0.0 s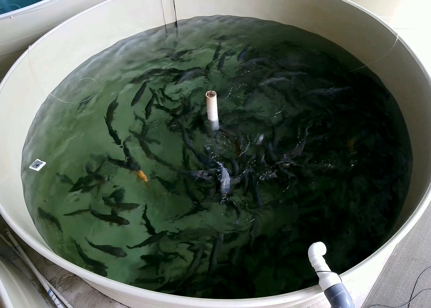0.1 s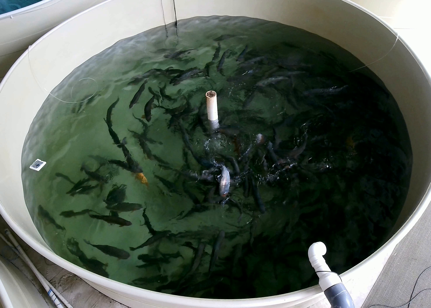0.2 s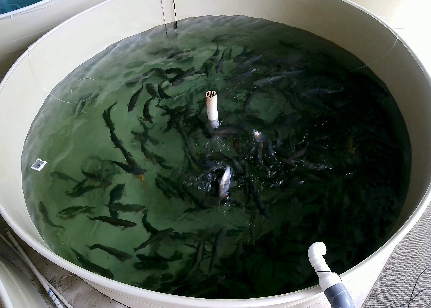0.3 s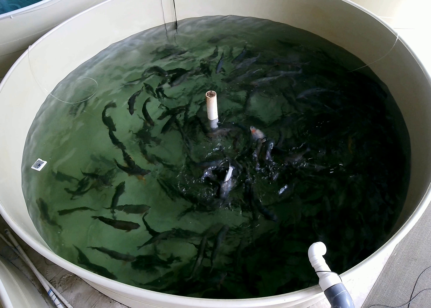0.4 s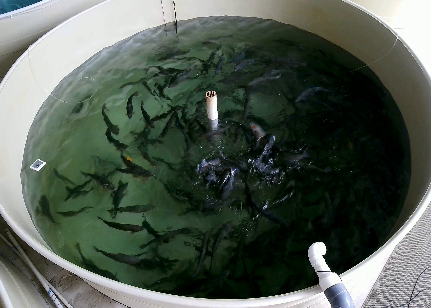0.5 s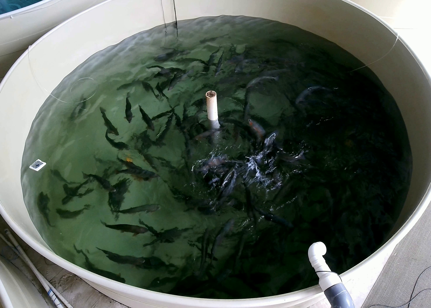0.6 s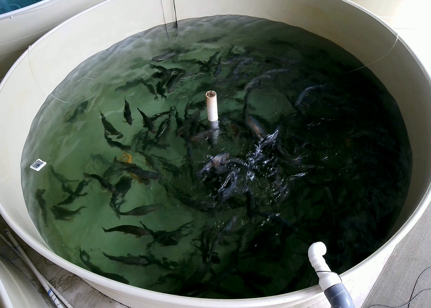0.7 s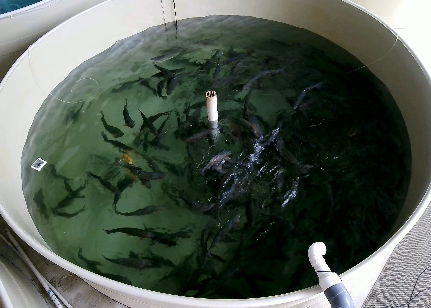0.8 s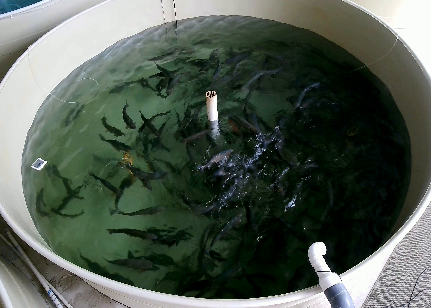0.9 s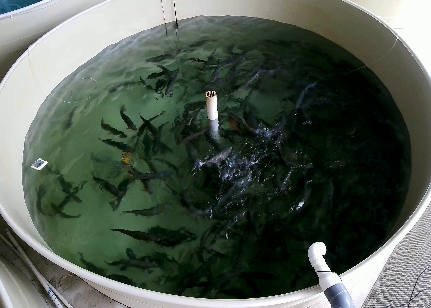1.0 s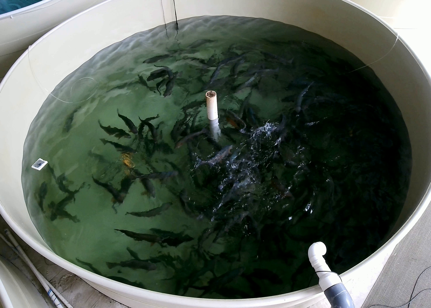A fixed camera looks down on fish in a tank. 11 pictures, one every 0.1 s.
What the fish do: Foraging.
